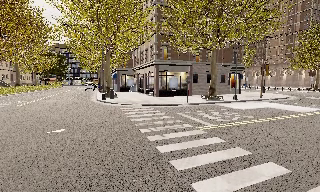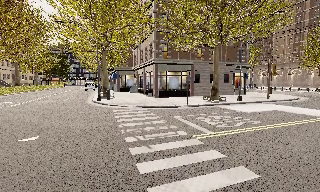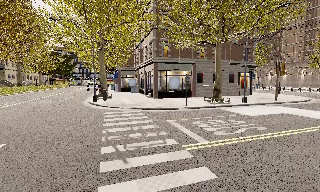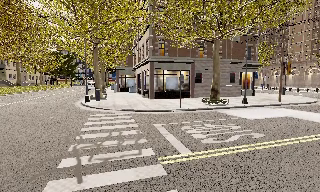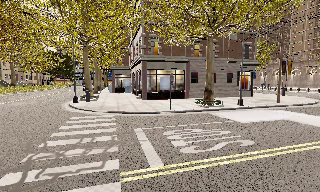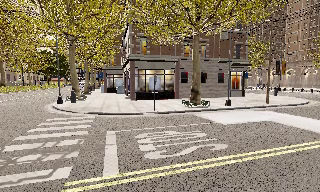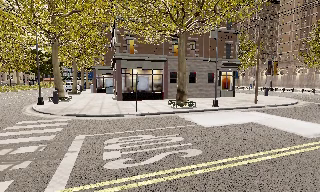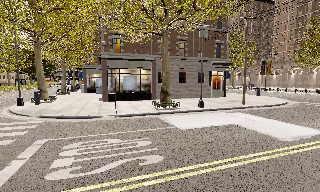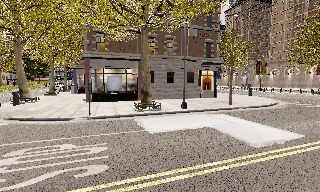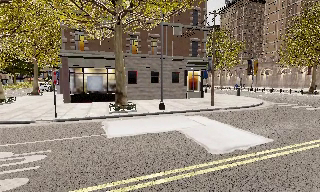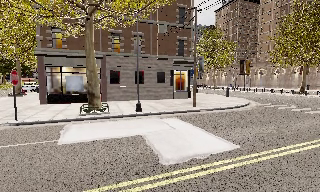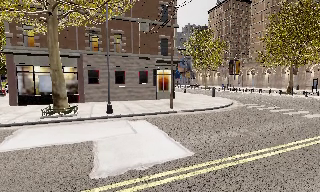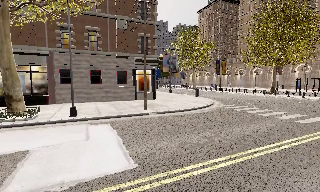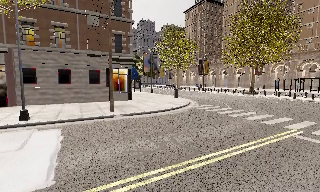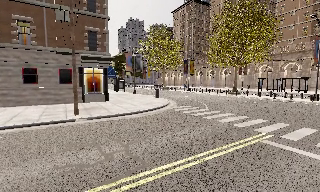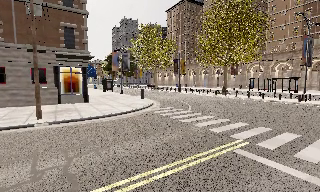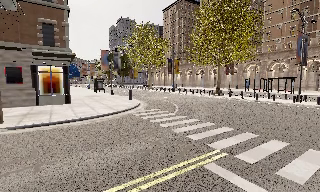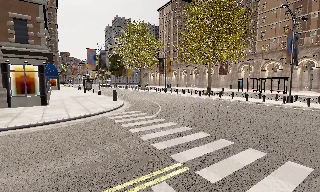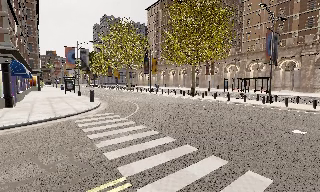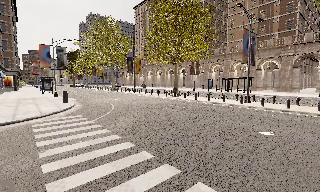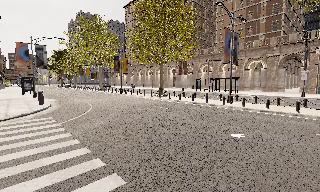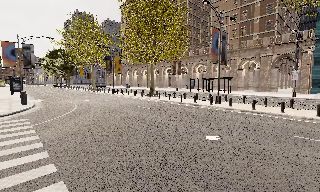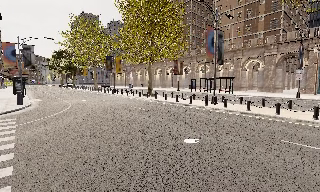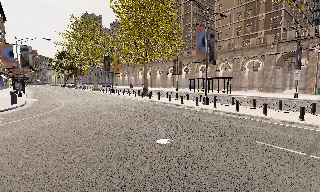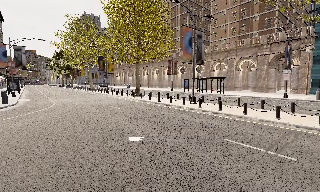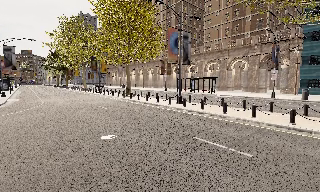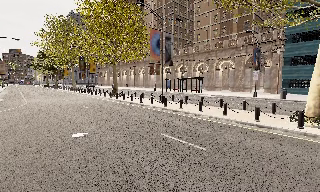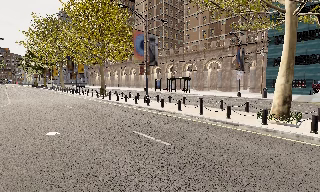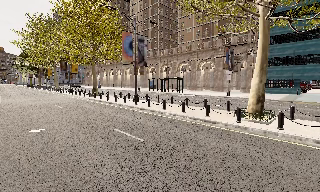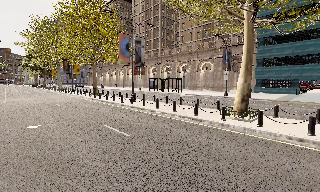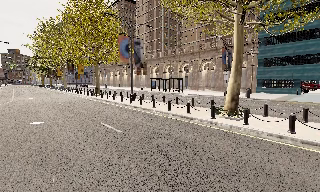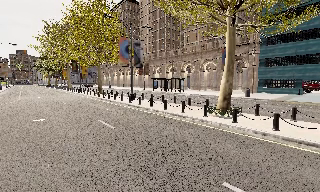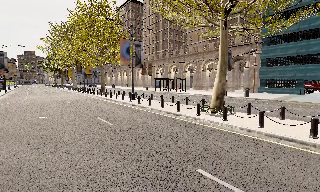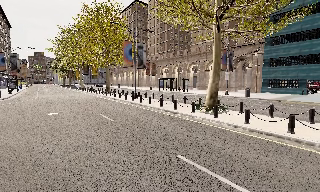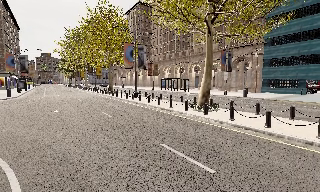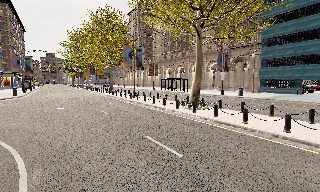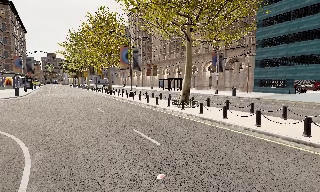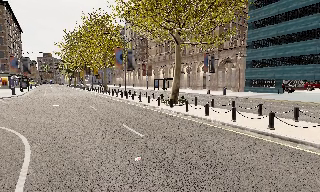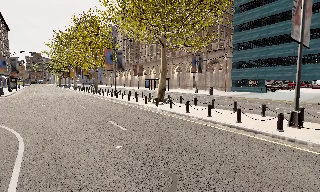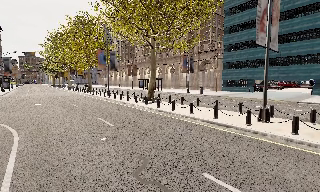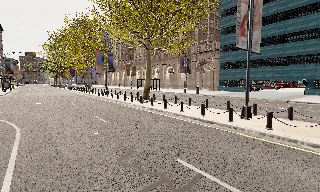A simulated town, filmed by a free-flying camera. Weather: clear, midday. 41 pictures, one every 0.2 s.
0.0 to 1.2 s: The camera travels to its right and forward, about 7 m, so close, fixed things drift to the left.
1.2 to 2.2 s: The camera travels to its right, about 7 m, so close, fixed things drift to the left.
2.2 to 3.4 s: The scene slides to the left, as the camera pans about 10 degrees to its right. It travels to its right and forward, about 9 m, so close, fixed things drift to the left.
3.4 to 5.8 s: The camera pans to its right, which is clockwise from overhead, by about 10 degrees. It travels to its right, about 12 m, so close, fixed things drift to the left.
5.8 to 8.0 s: The camera travels backward and to its right, about 10 m, so what stands in front gets smaller.
The film runs forward here.
